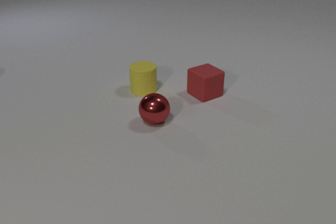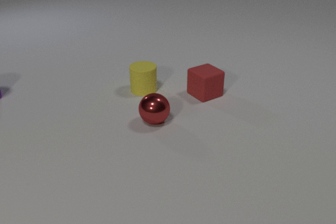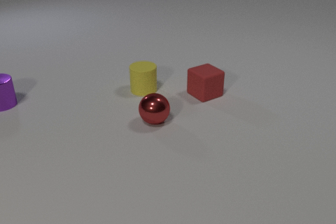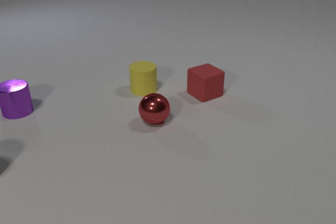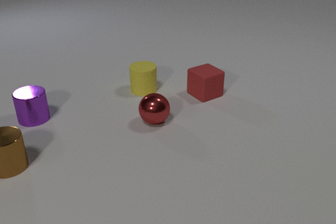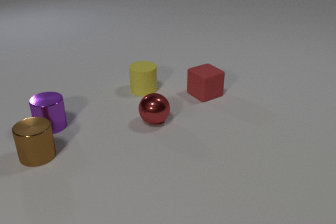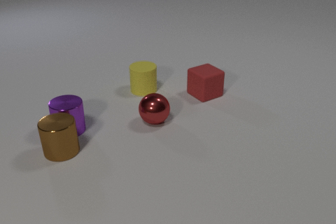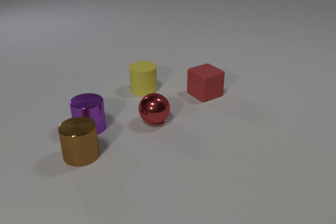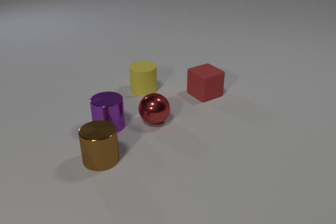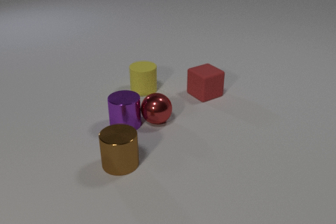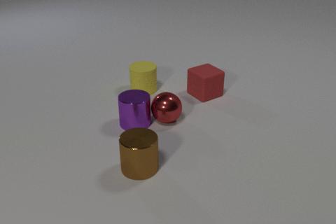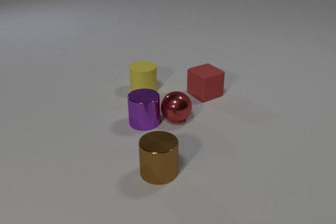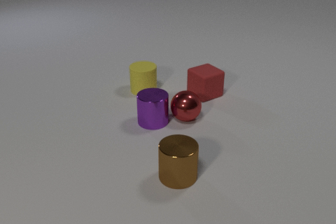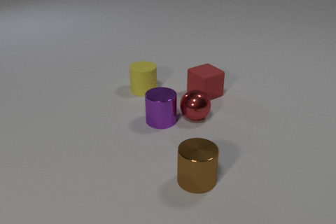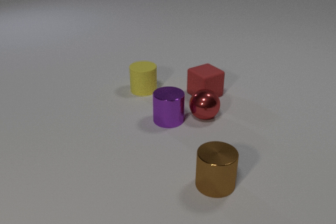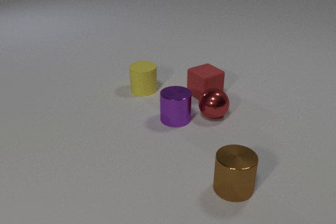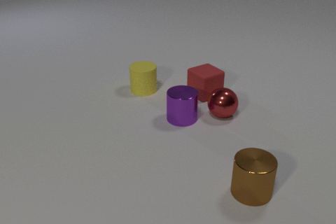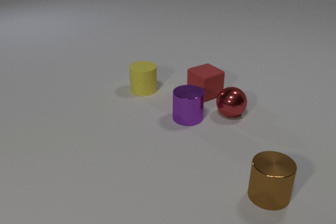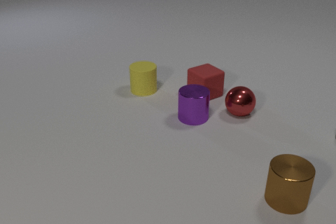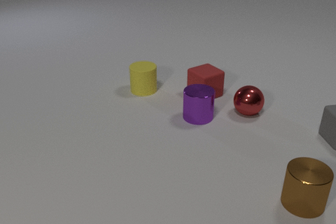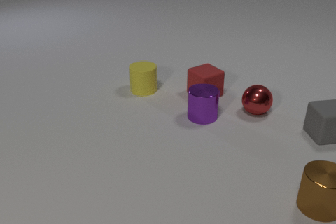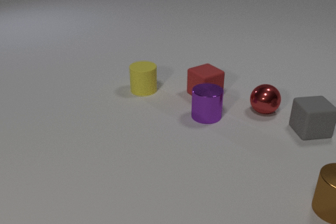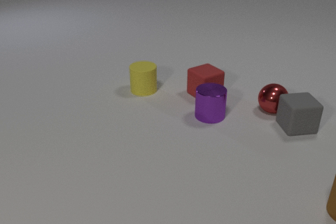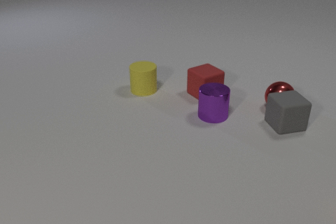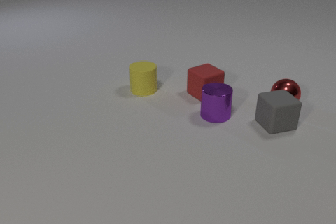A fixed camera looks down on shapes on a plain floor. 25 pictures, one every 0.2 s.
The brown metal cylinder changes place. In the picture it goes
to the right.
The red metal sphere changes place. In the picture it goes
to the right.
0.0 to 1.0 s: The purple metal cylinder comes in at the left edge, slides toward the camera and to the right. The brown metal cylinder comes in at the left edge, slides to the right.
1.0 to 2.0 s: The purple metal cylinder slides to the right. The brown metal cylinder slides to the right and toward the camera. The red metal sphere rolls to the right. The purple metal cylinder and the brown metal cylinder collide. The purple metal cylinder and the red metal sphere collide.
2.0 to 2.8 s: The purple metal cylinder slides to the right. The brown metal cylinder slides to the right. The red metal sphere rolls to the right.
2.8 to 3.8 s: The purple metal cylinder slides to the right. The brown metal cylinder slides to the right. The red metal sphere rolls to the right. The gray rubber cube comes in at the right edge, slides to the left.
3.8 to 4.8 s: The purple metal cylinder slides to the right. The brown metal cylinder slides to the right, leaves at the right edge. The red metal sphere rolls to the right and away from the camera. The gray rubber cube slides to the left. The red metal sphere and the gray rubber cube collide.
Are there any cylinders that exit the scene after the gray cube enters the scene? yes.
How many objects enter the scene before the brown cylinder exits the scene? 3.
Are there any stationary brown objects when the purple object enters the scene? no.
